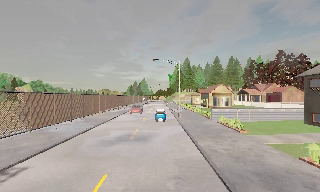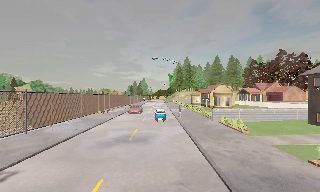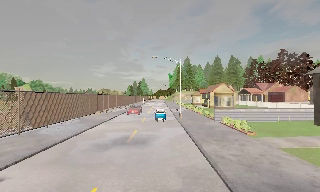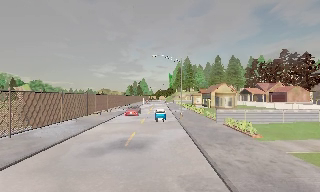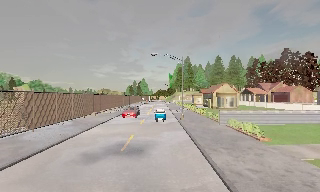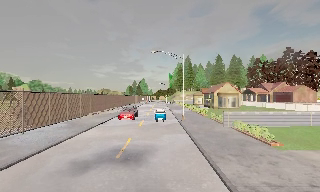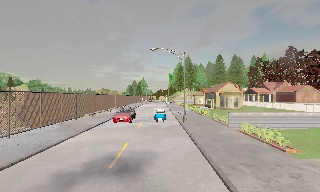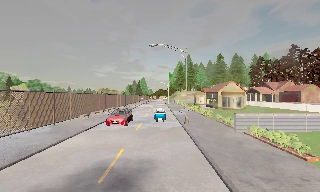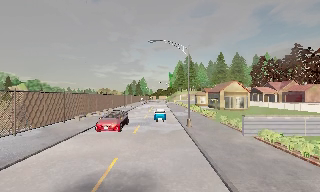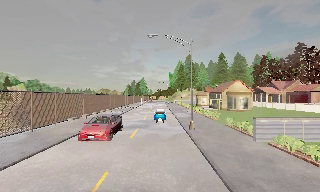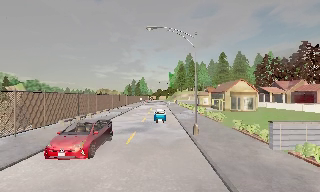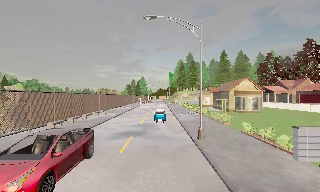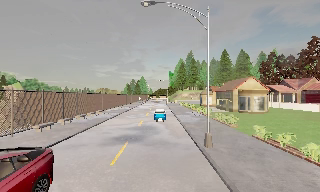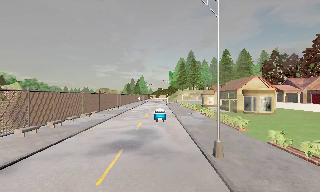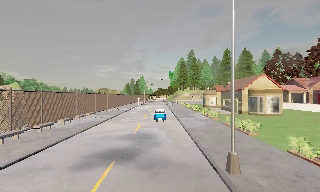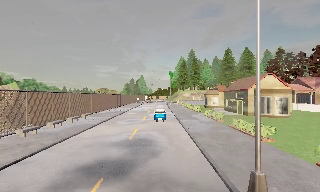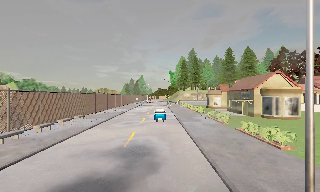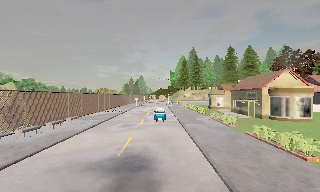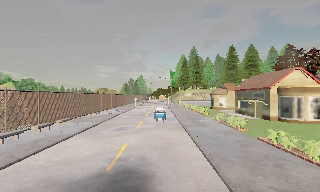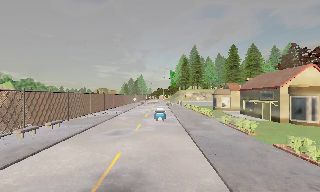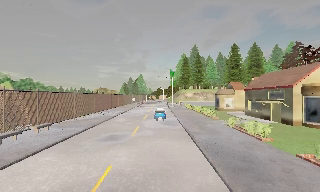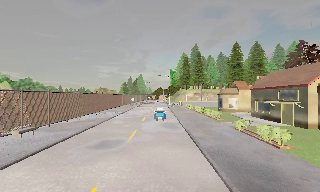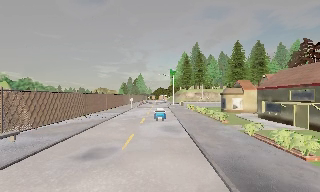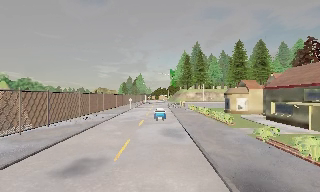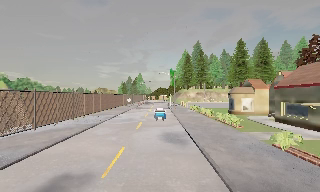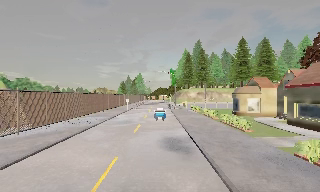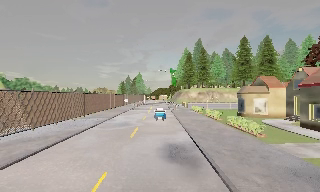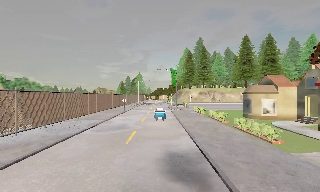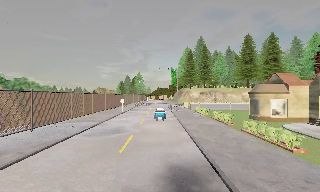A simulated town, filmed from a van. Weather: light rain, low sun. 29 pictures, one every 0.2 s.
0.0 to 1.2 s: The camera travels forward, about 4.5 m, so what stands in front looms larger. It gains speed.
1.2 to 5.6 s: The camera travels forward, about 30 m, so what stands in front looms larger.
The film runs forward here.
